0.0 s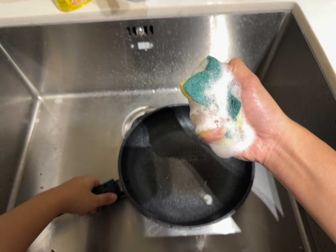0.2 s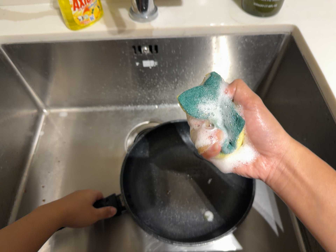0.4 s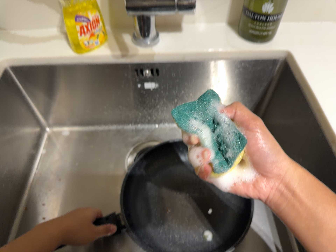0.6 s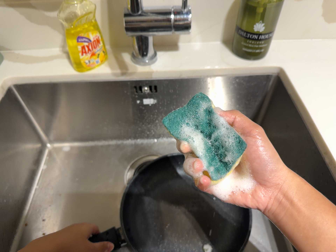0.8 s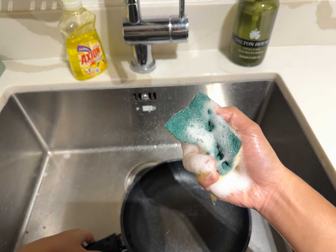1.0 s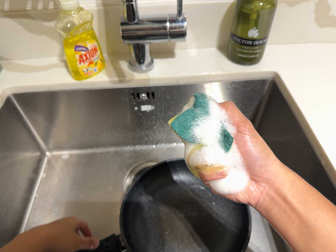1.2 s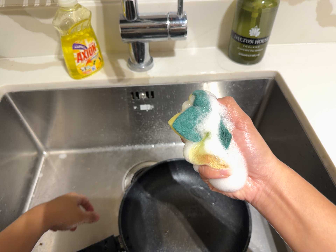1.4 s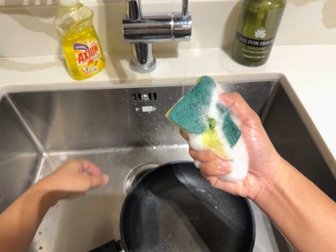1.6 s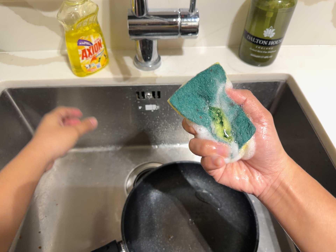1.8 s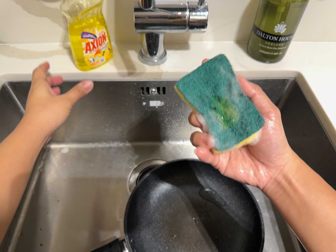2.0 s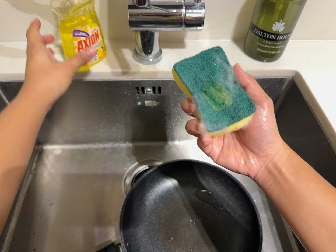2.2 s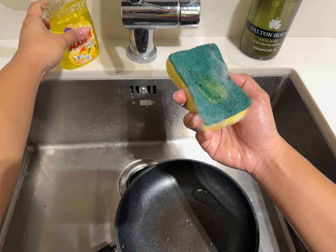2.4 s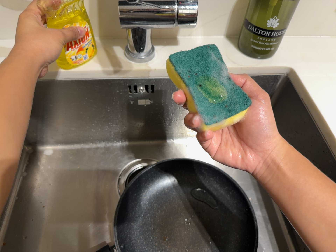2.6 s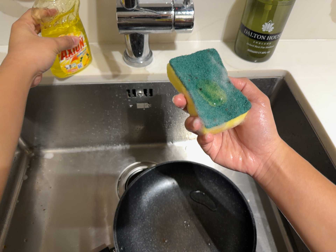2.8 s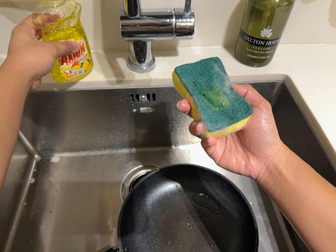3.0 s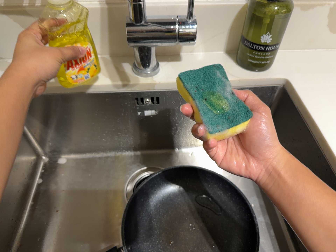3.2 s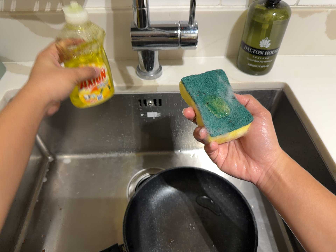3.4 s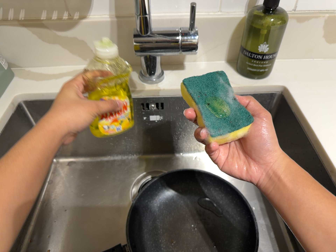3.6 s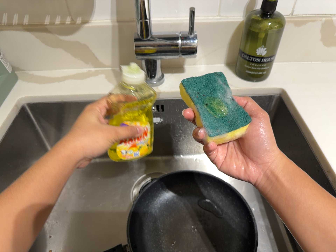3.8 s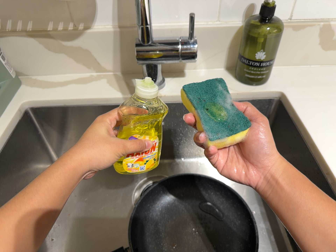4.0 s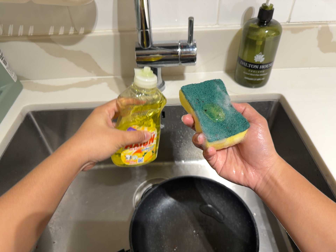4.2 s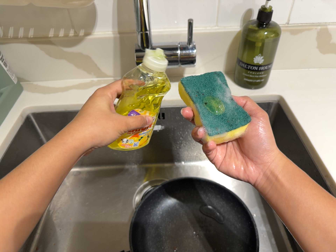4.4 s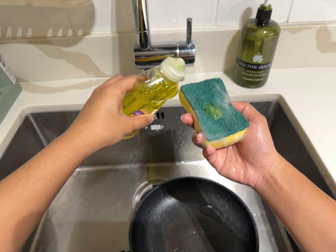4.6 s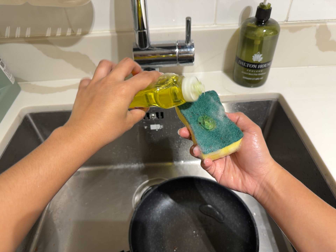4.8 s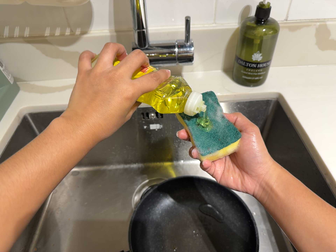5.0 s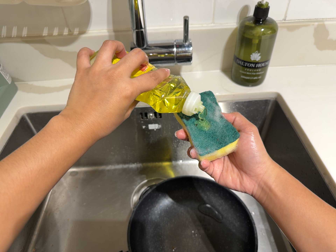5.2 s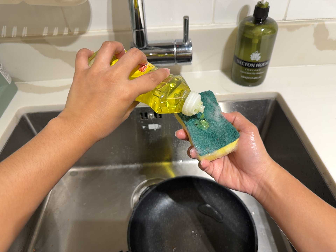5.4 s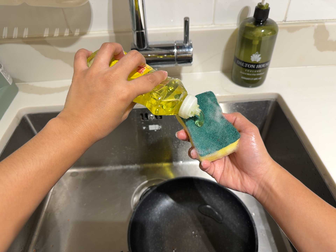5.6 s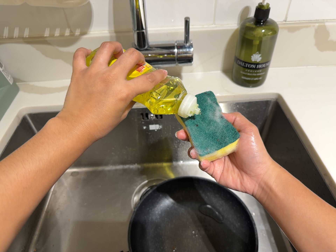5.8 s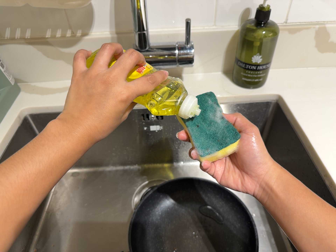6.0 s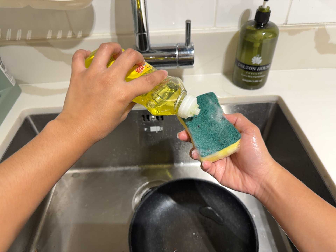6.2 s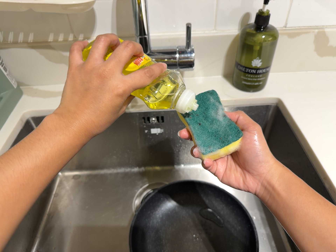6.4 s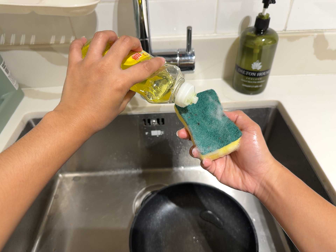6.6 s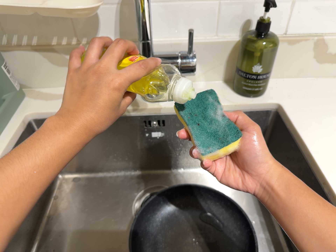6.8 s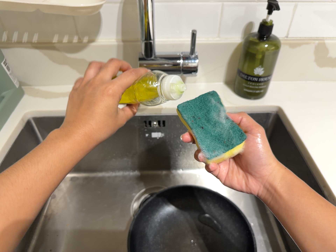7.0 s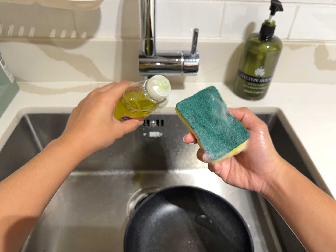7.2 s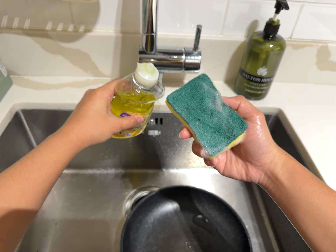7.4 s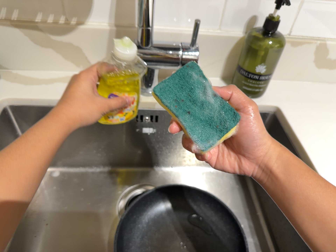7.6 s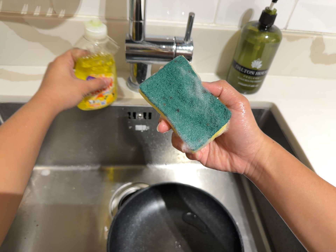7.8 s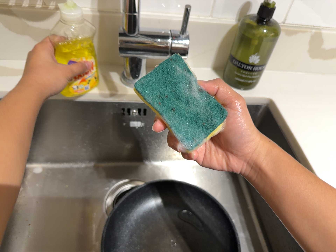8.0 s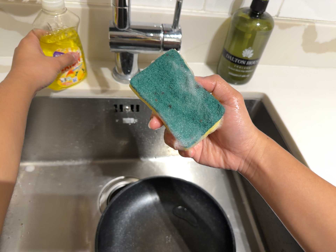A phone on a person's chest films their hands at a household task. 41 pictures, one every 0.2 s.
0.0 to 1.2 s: The camera's aim tips toward the top of its view by about 10 degrees, and the scene shifts downward.
1.2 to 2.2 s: The camera travels forward, about 7 cm, so what stands in front looms larger.
2.2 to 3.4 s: The camera travels backward, about 7 cm, so what stands in front gets smaller.
3.4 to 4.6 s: The camera shifts only a little, or ends up much as it began.
4.6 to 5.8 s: The camera keeps its place and its aim.
5.8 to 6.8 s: The camera shifts only a little, or ends up much as it began.
6.8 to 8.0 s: The camera travels forward, about 8 cm, so what stands in front looms larger.
The film runs backward here.
